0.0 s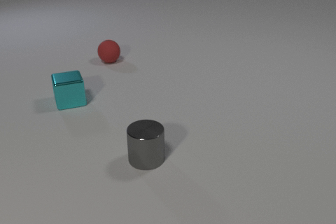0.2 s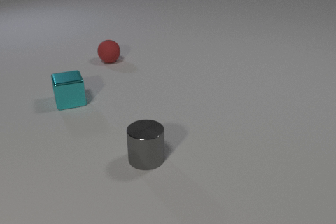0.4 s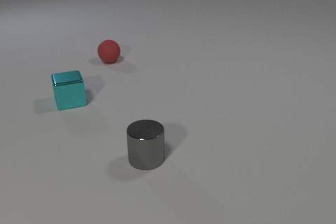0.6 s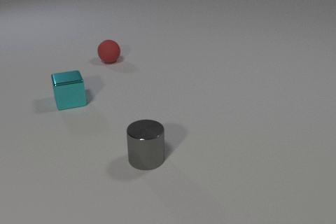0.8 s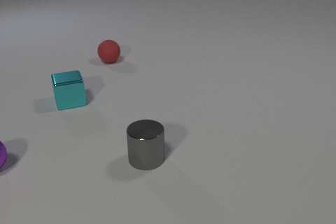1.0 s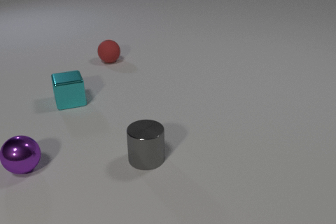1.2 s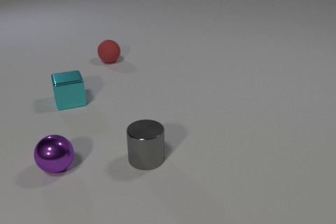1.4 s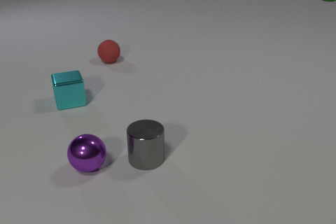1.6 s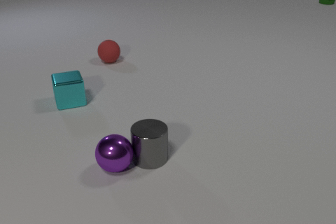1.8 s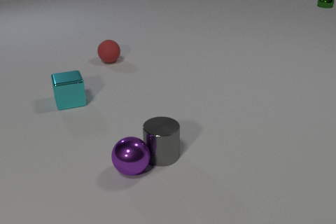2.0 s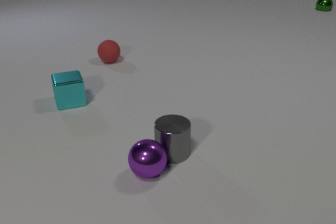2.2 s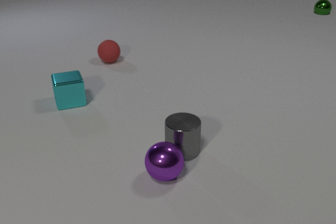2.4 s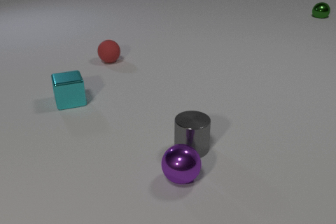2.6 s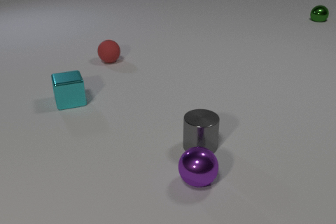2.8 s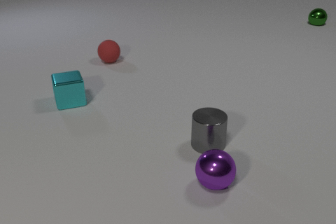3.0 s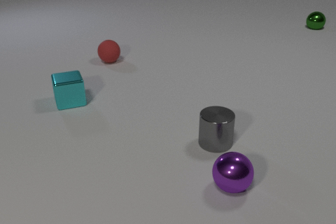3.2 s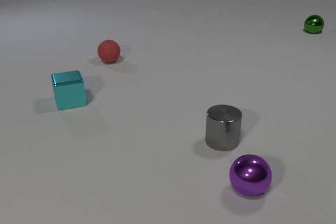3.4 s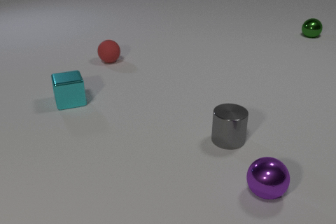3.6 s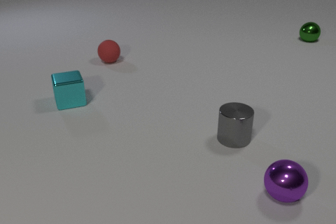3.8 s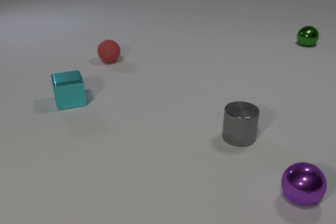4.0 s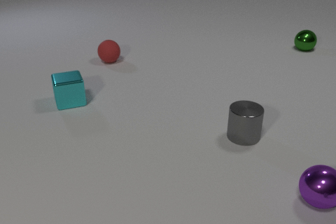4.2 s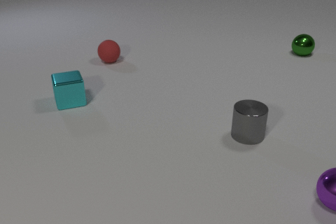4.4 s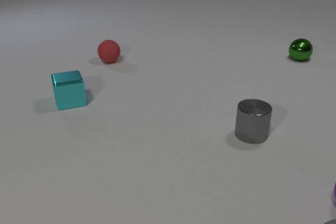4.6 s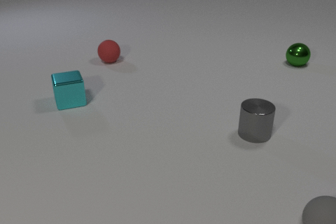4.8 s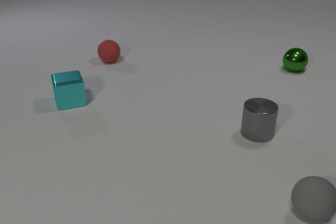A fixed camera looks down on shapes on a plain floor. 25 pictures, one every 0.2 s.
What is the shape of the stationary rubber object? sphere.
What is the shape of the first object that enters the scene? sphere.
What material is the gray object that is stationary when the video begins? metal.
0.0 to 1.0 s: The purple metal sphere comes in at the left edge, rolls to the right.
1.0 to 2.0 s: The purple metal sphere rolls to the right. The gray metal cylinder slides to the right. The green metal sphere comes in at the top edge, rolls toward the camera. The purple metal sphere and the gray metal cylinder collide.
2.0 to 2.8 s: The purple metal sphere rolls to the right. The gray metal cylinder slides to the right and away from the camera. The green metal sphere rolls toward the camera.
2.8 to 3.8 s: The purple metal sphere rolls to the right. The gray metal cylinder slides to the right and away from the camera. The green metal sphere rolls toward the camera.
3.8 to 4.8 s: The purple metal sphere rolls to the right, leaves at the right edge. The gray metal cylinder slides to the right and away from the camera. The gray rubber sphere comes in at the bottom edge, rolls away from the camera and to the left. The green metal sphere rolls toward the camera.
